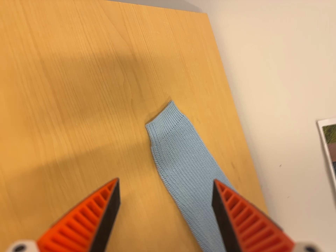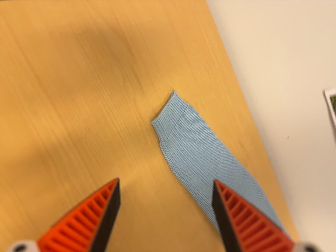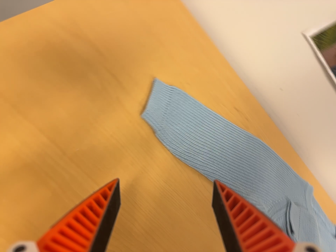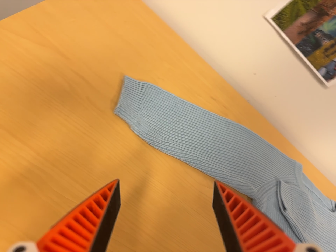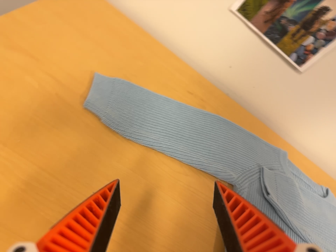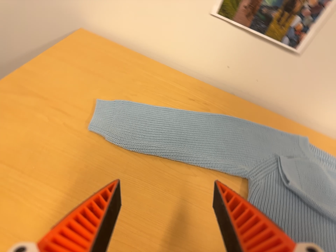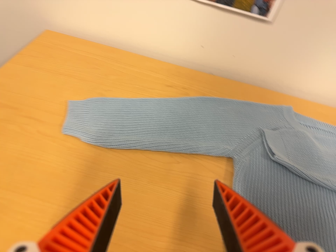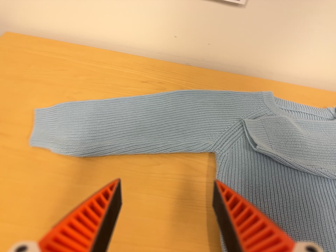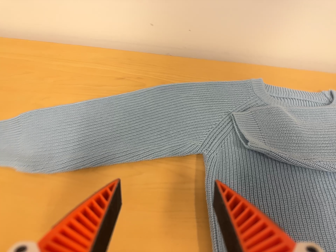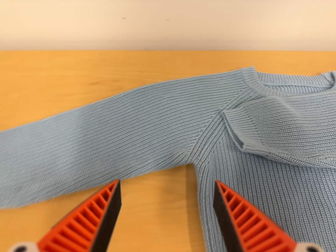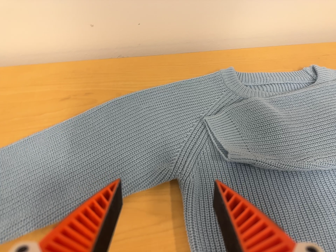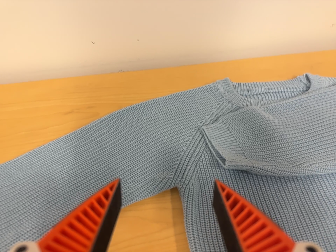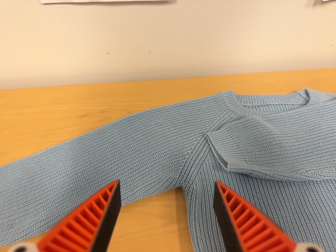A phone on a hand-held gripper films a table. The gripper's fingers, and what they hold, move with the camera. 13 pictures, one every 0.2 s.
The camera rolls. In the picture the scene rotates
counterclockwise.
0.0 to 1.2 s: The camera pans to its left by about 10 degrees. It travels to its right, about 22 cm. It rolls about its line of sight by about 55 degrees, and the scene rotates counterclockwise.
1.2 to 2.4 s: The camera travels forward, to its right and toward the top of its view, about 14 cm, so what stands in front looms larger. It rolls about its line of sight by about 20 degrees, and the scene rotates counterclockwise.
The film runs backward here.
